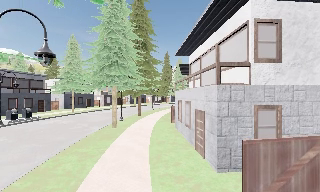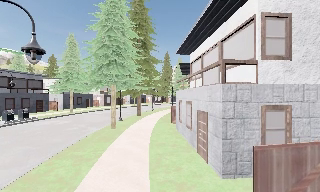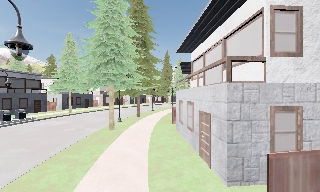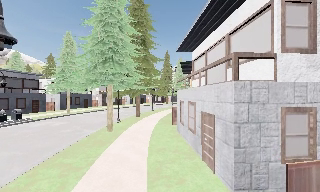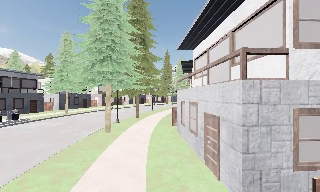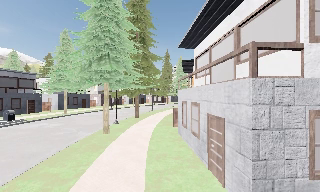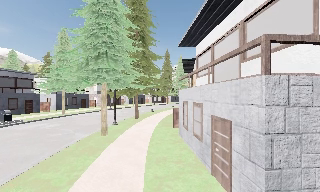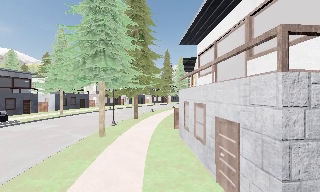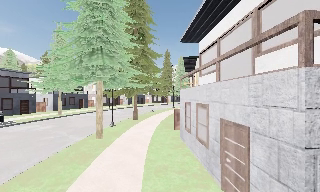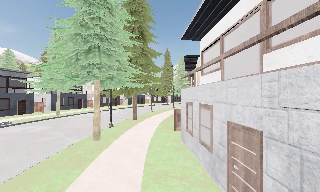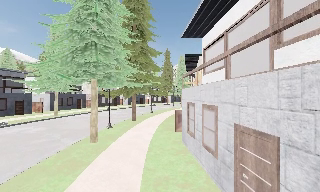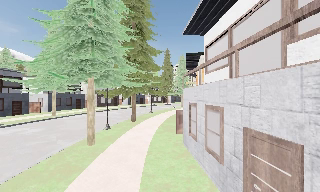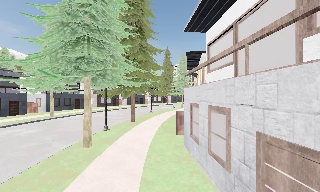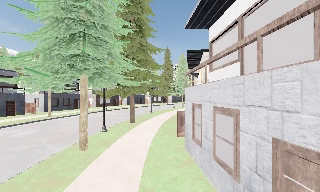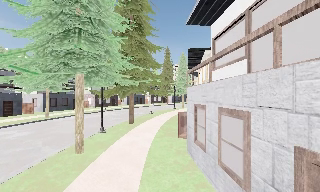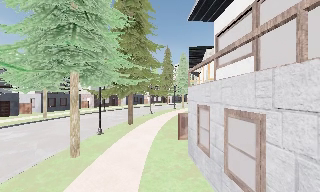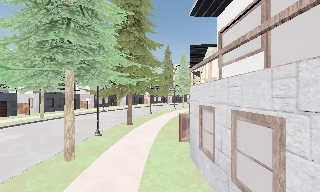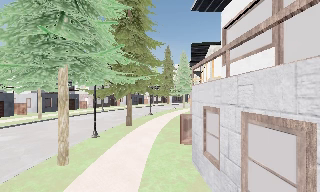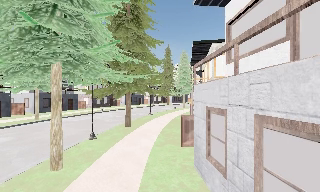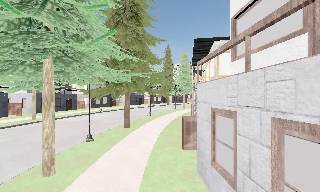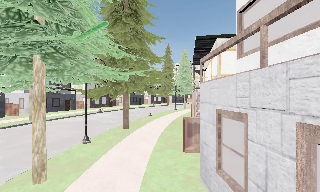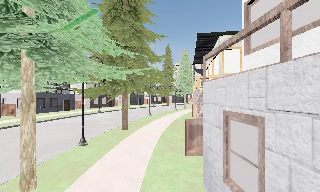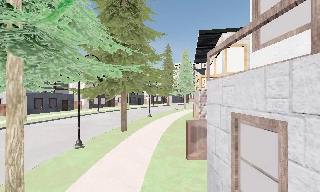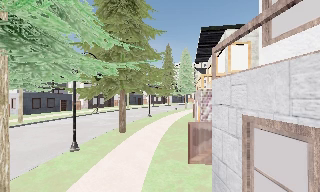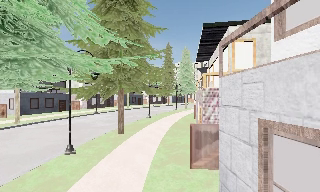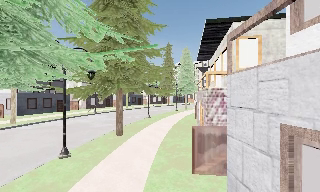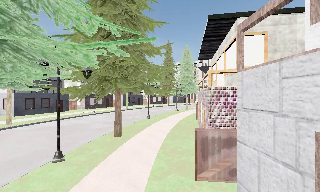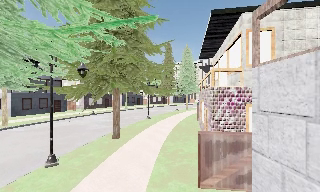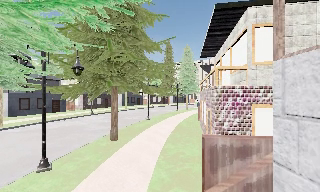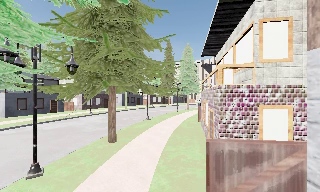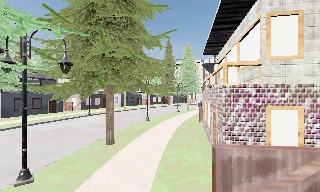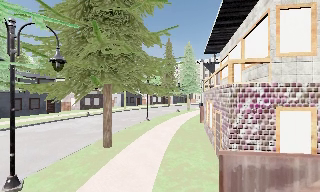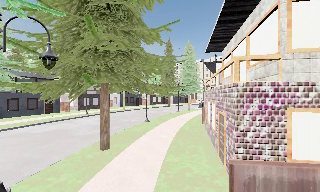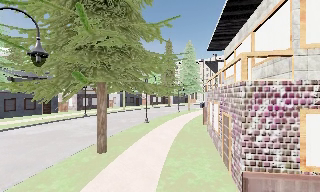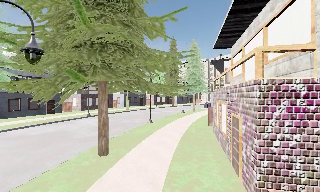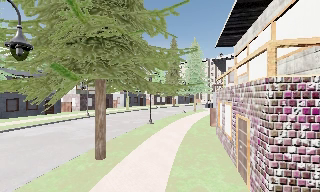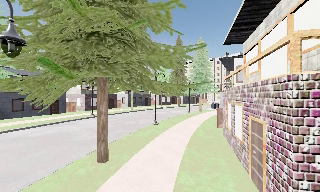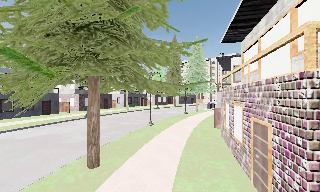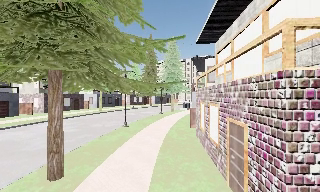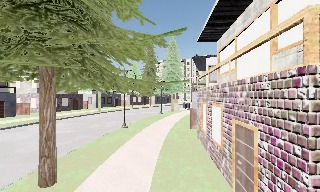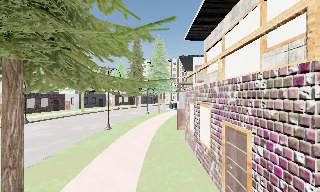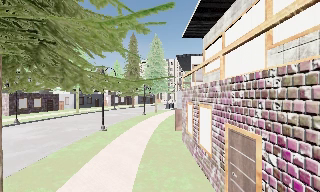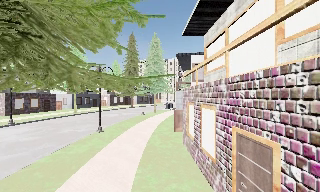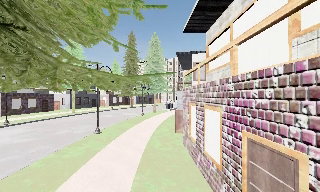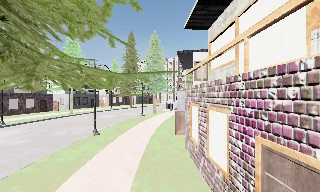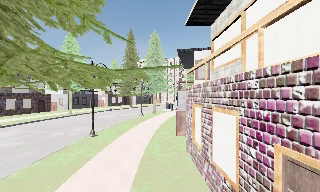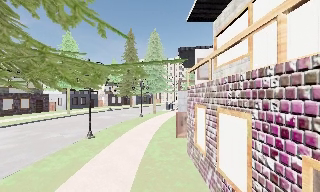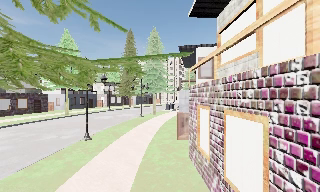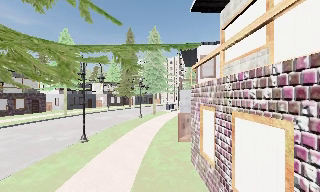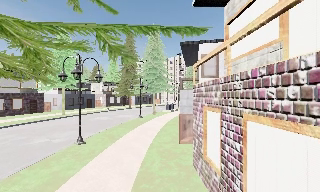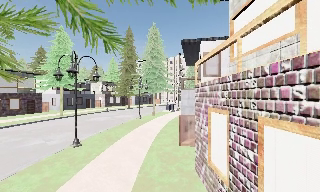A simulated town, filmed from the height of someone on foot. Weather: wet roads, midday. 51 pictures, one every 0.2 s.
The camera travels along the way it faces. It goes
forward.
0.0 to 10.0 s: The scene slides to the left, as the camera pans about 15 degrees to its right. It travels forward, about 20 m, so what stands in front looms larger.
The film runs forward here.
